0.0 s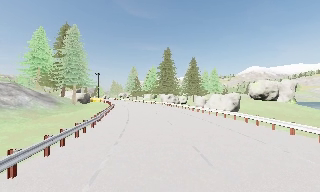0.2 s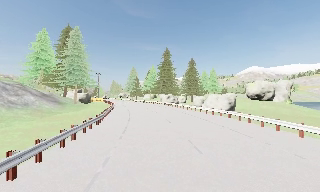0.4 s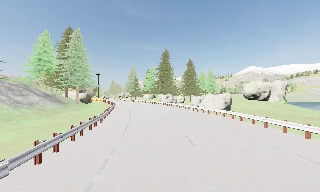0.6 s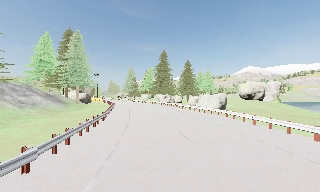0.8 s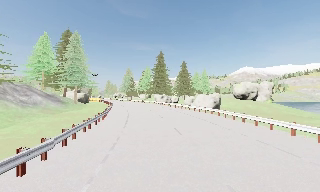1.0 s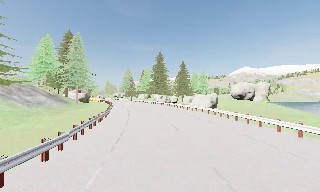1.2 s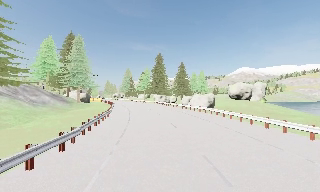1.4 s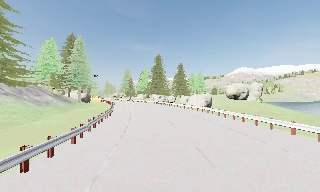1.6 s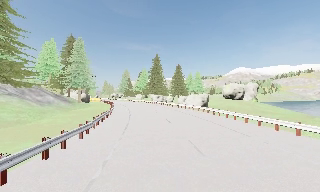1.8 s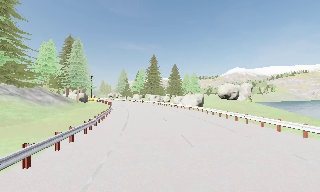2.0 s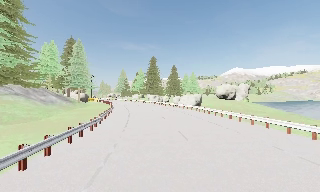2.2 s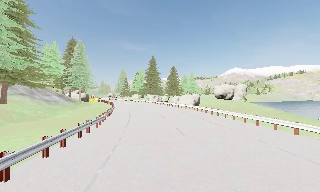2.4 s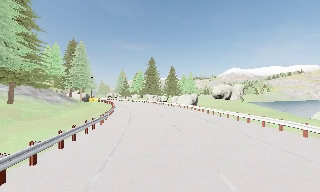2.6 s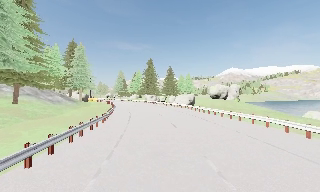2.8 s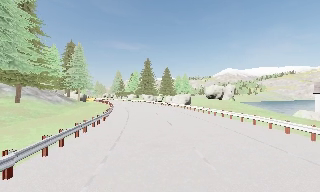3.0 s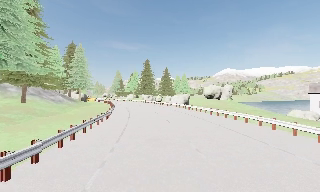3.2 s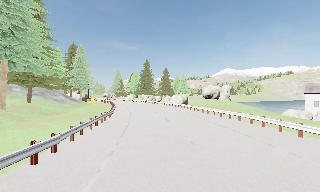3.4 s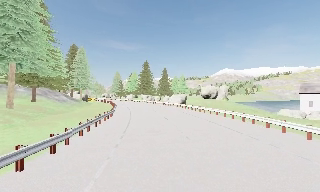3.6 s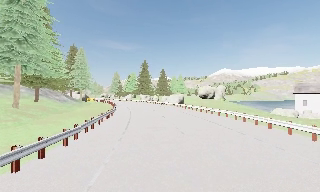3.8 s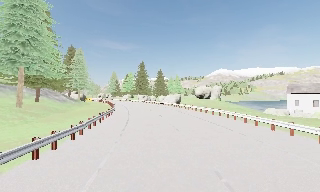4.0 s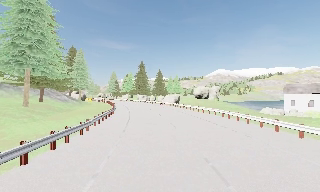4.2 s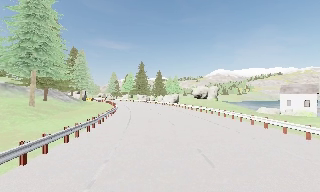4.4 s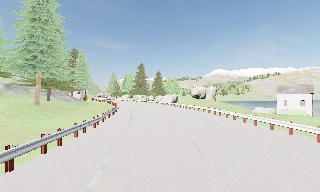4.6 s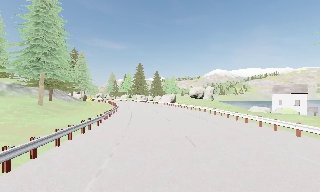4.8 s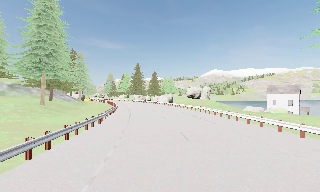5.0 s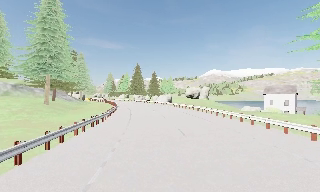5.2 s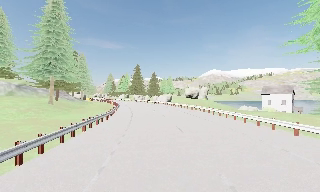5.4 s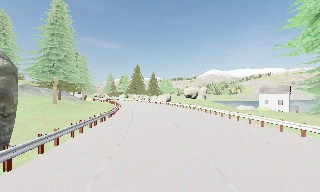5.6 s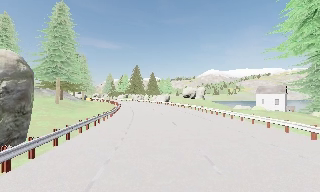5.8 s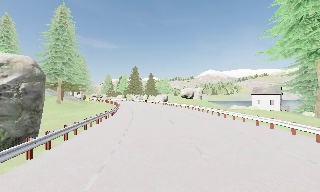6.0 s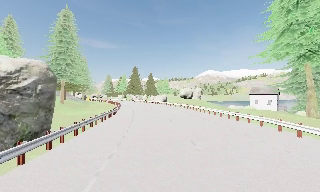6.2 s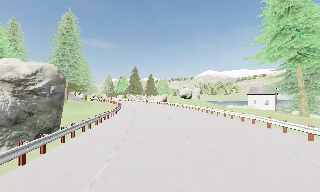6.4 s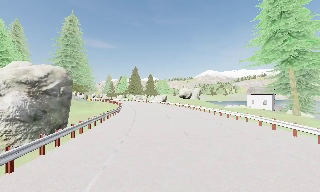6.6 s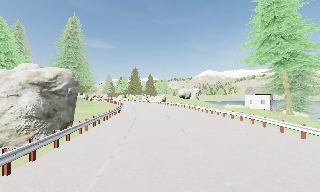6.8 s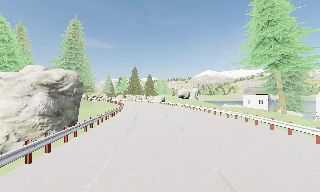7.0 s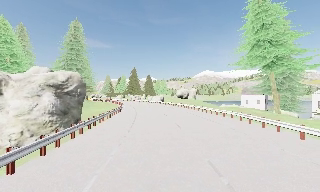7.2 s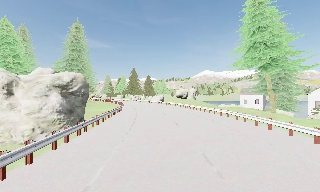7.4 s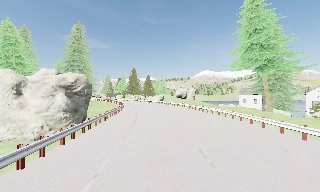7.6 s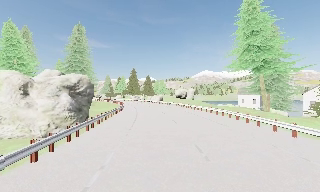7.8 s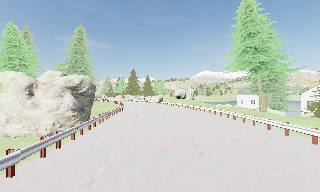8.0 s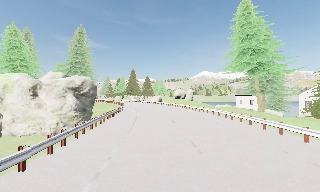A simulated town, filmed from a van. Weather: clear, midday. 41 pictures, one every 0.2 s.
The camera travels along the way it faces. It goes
backward.
0.0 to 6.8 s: The camera swings to its right by about 15 degrees, and the scene slides to the left. It travels backward, about 35 m, so what stands in front gets smaller.
6.8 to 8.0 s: The camera travels backward, about 3.5 m, so what stands in front gets smaller. It loses speed.
The film runs backward here.
